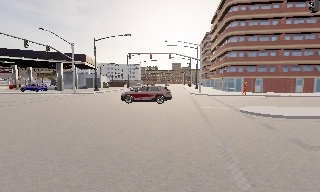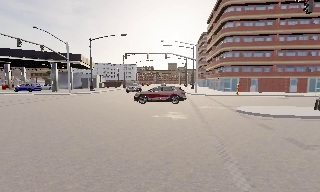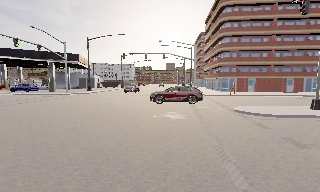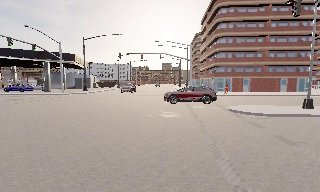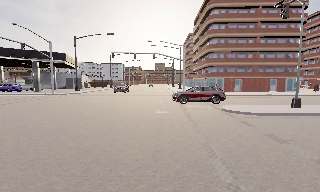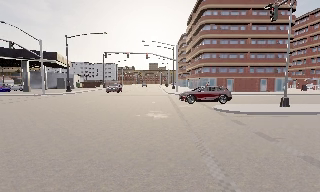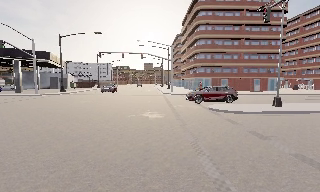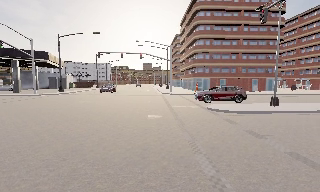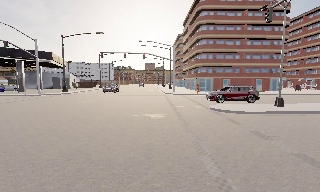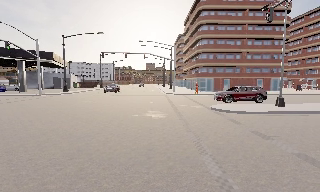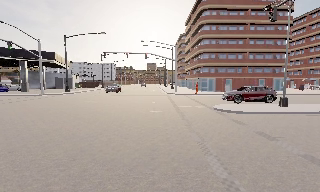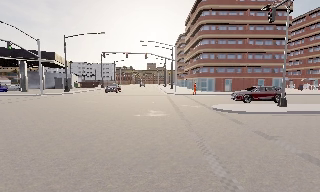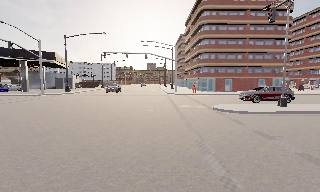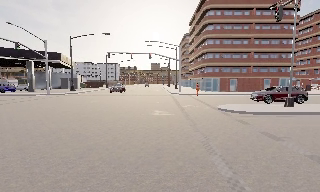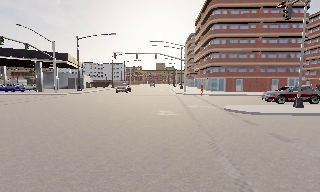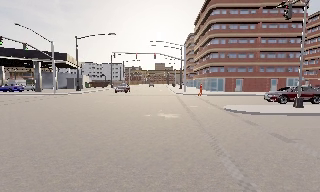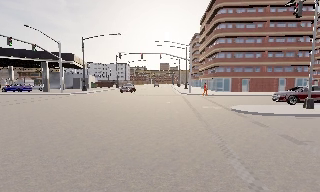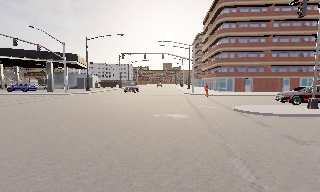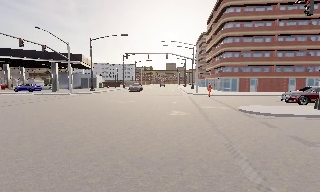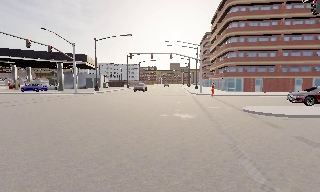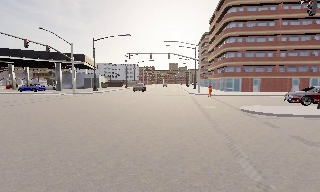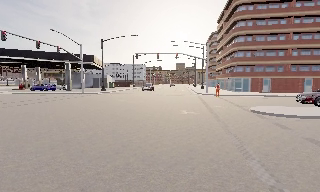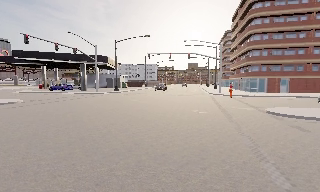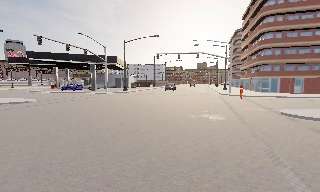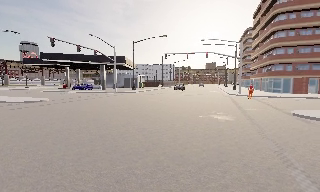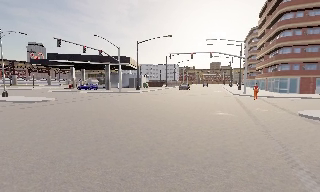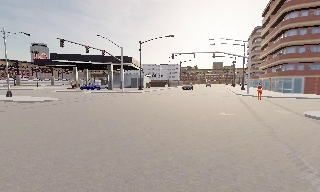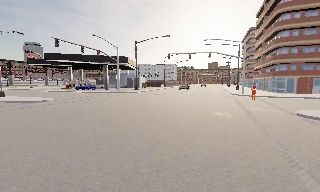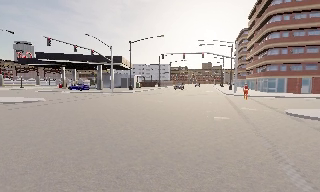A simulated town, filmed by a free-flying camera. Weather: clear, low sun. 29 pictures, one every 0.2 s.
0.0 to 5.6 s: The scene slides to the right, as the camera pans about 10 degrees to its left. It travels to its left, about 0.5 m, so close, fixed things drift to the right.
The film runs backward here.
